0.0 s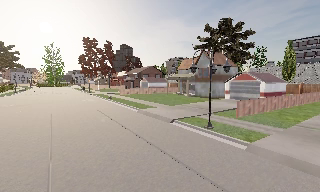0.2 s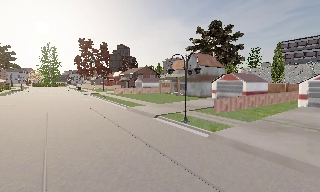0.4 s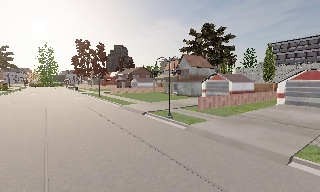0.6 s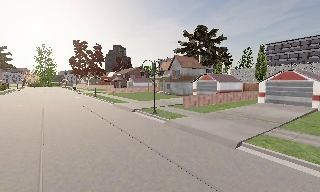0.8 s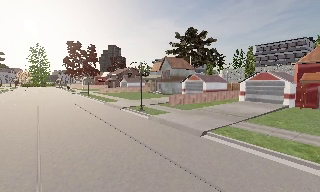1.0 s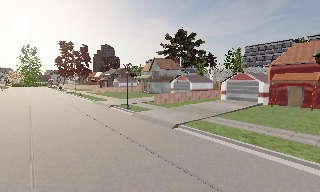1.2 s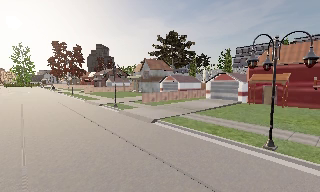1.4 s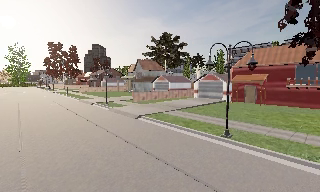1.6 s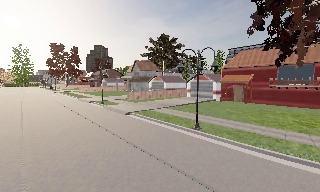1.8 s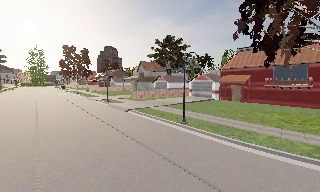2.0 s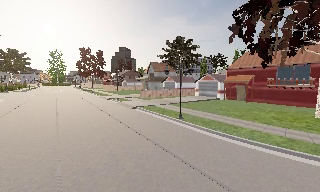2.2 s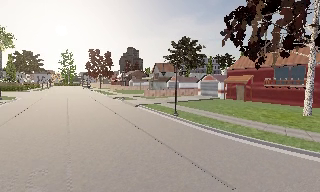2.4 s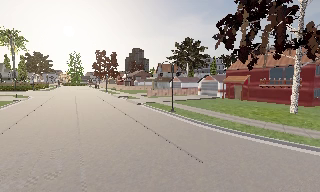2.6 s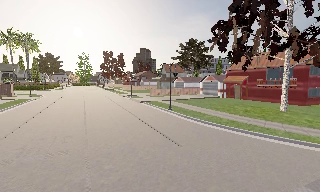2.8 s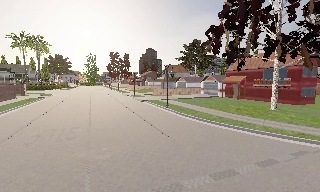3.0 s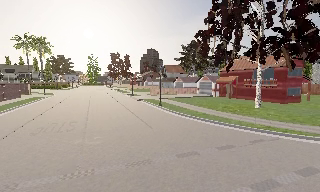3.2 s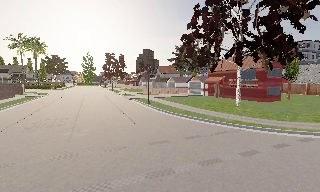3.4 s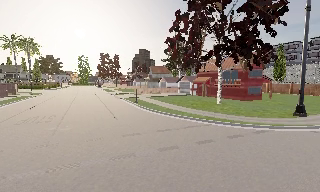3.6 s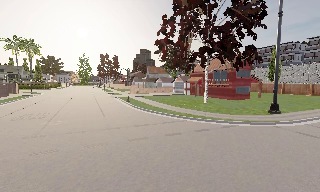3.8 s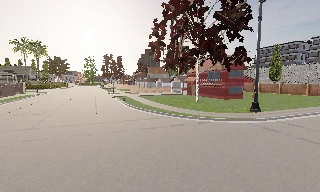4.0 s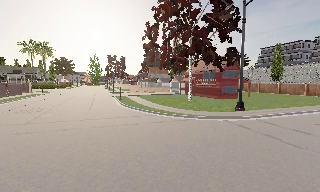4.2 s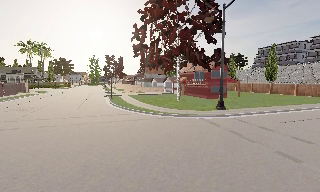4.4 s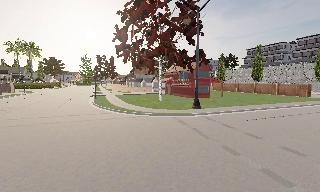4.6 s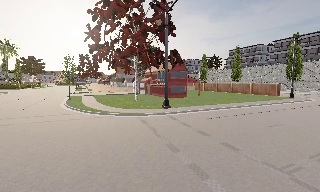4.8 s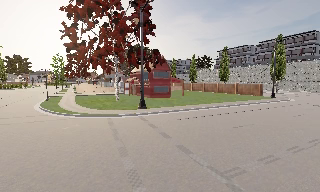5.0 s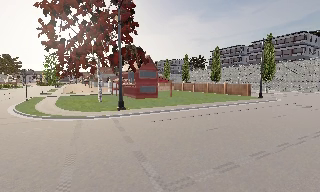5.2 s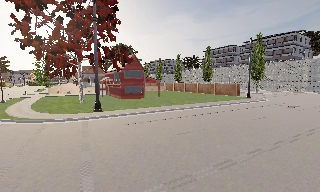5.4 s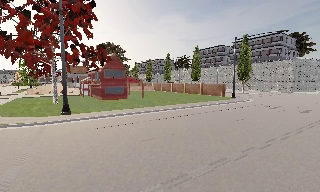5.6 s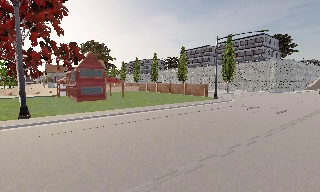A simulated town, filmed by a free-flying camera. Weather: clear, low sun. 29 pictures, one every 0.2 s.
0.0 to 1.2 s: The camera travels backward and to its right, about 11 m, so what stands in front gets smaller.
1.2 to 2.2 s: The camera pans to its left, which is counterclockwise from overhead, by about 10 degrees. It travels backward and to its right, about 9 m, so what stands in front gets smaller.
2.2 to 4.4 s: The camera travels to its right and backward, about 19 m, so close, fixed things drift to the left.
4.4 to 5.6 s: The scene slides to the left, as the camera pans about 15 degrees to its right. It travels to its right, about 11 m, so close, fixed things drift to the left.
The film runs forward here.
